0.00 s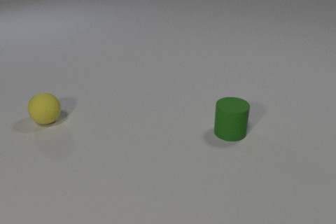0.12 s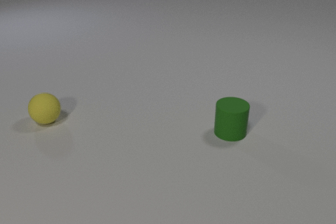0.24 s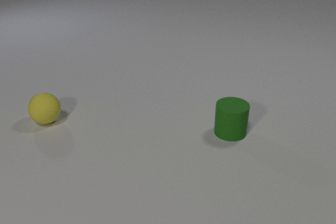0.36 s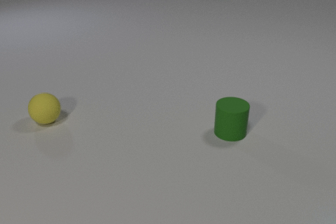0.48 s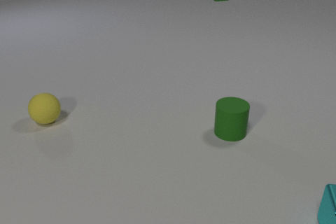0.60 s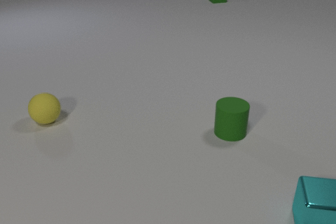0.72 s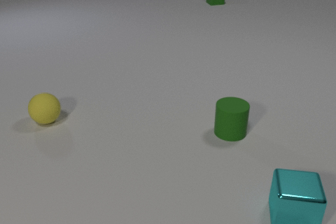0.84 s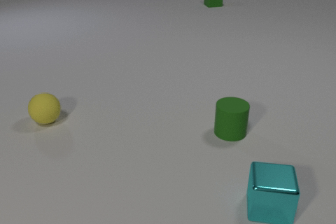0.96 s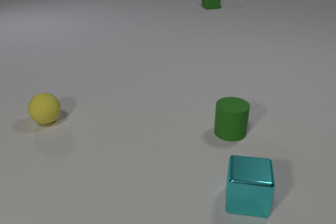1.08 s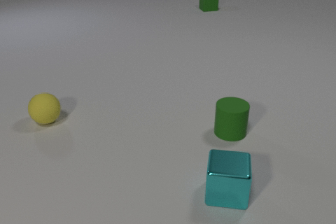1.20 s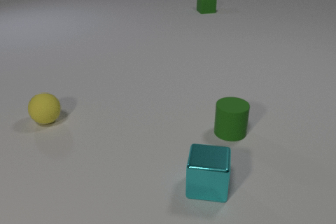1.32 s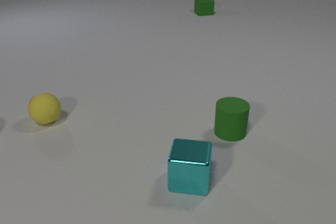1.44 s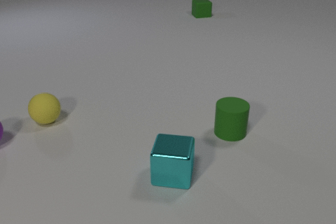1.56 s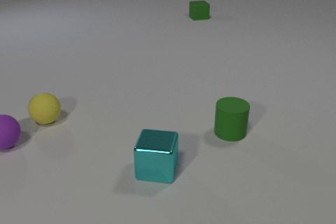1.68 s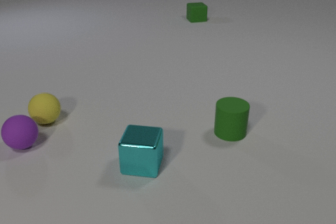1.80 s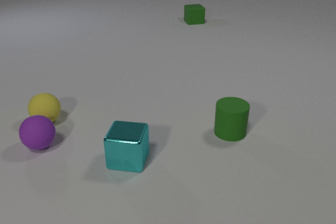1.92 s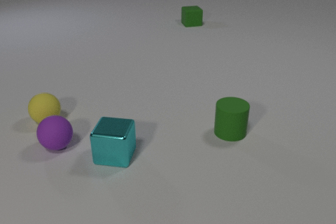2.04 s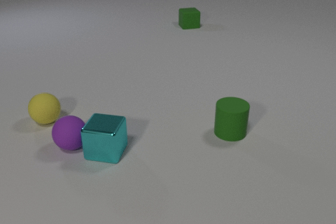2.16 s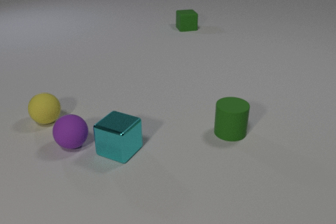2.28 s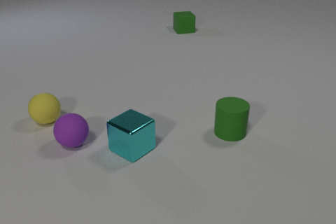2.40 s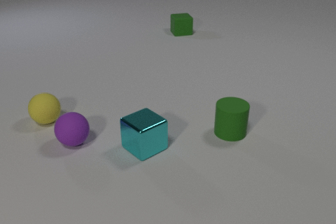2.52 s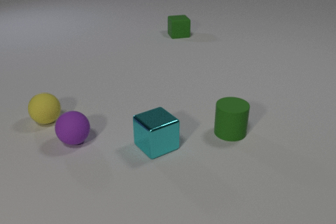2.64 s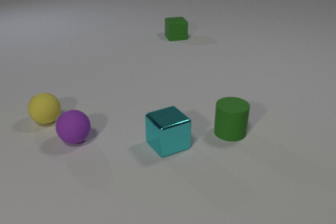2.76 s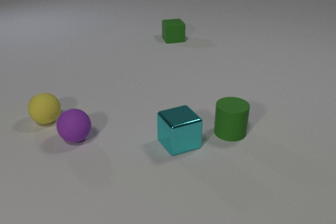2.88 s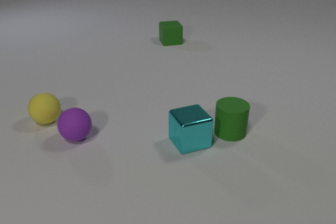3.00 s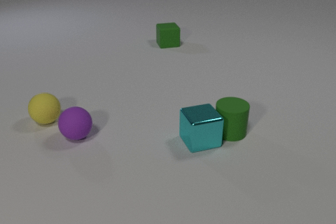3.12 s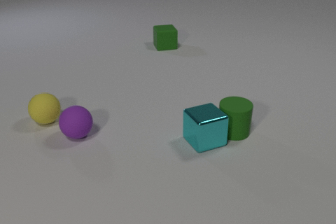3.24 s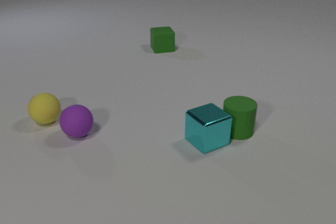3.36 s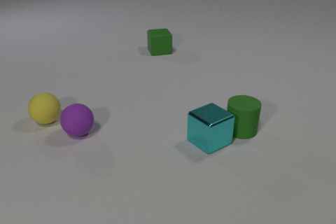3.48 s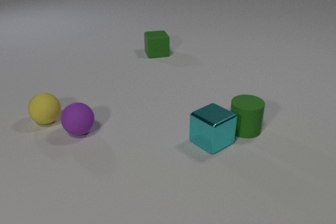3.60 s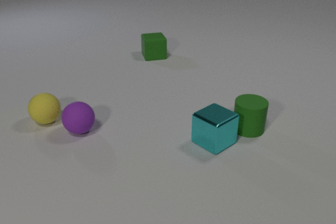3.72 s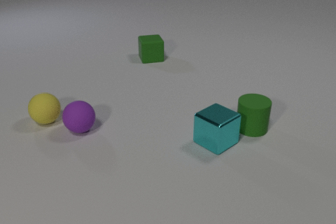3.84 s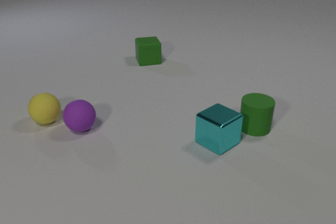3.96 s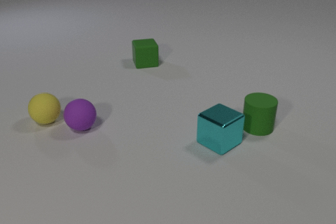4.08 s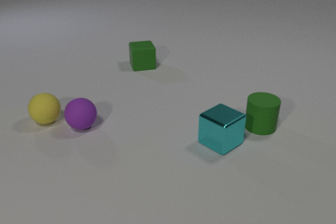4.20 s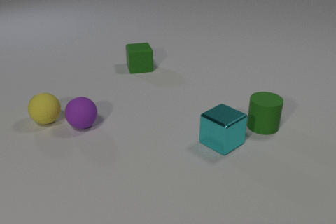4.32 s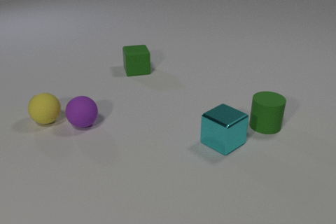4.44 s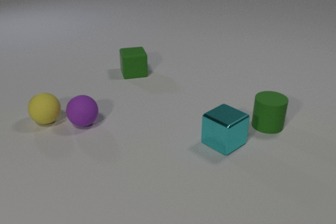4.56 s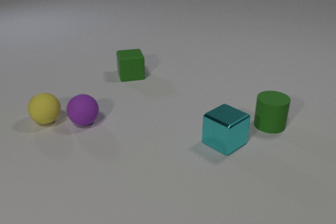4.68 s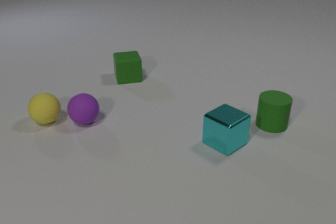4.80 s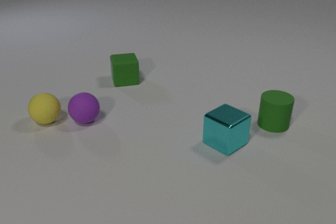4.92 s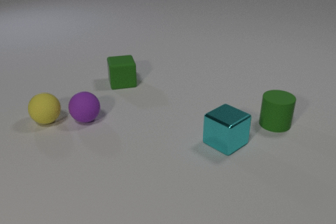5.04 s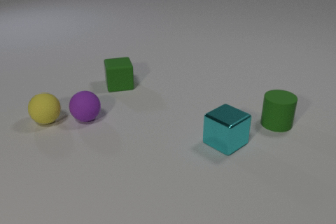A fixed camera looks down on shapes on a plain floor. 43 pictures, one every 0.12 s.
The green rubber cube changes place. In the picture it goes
toward the camera.
The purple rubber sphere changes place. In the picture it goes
to the right.
0.00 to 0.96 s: The cyan metal cube comes in at the right edge, slides to the left. The green rubber cube comes in at the top edge, slides toward the camera.
0.96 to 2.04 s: The cyan metal cube slides to the left and away from the camera. The purple rubber sphere comes in at the left edge, rolls to the right and toward the camera. The green rubber cube slides toward the camera. The cyan metal cube and the purple rubber sphere collide.
2.04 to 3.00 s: The cyan metal cube slides to the right, spins so that its near face slides to the left, clockwise seen from above. The purple rubber sphere rolls away from the camera. The green rubber cube slides toward the camera.
3.00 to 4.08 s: The cyan metal cube slides to the right, spins so that its near face slides to the right, counterclockwise seen from above. The purple rubber sphere rolls away from the camera. The green rubber cylinder slides to the right and away from the camera. The green rubber cube slides toward the camera and to the left. The cyan metal cube and the green rubber cylinder collide.
4.08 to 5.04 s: The purple rubber sphere rolls away from the camera. The green rubber cylinder slides to the right and away from the camera. The green rubber cube slides toward the camera and to the left.
What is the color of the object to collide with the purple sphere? cyan.
How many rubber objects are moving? 3.
How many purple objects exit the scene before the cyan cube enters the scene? 0.
